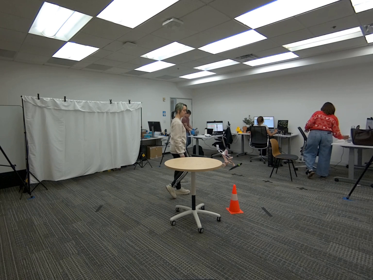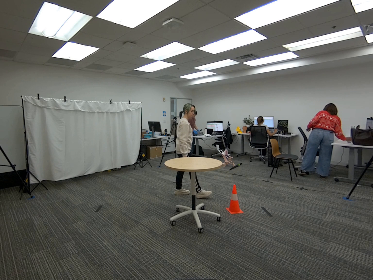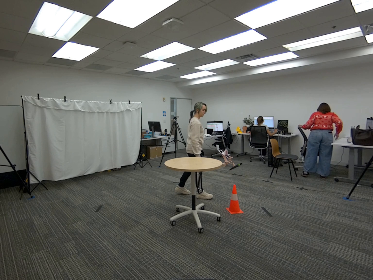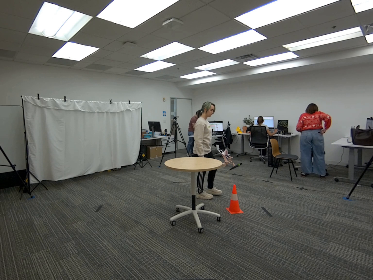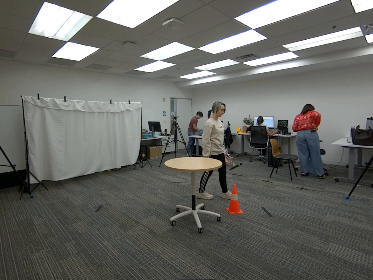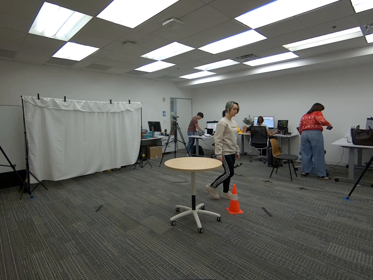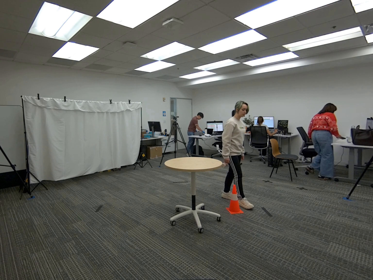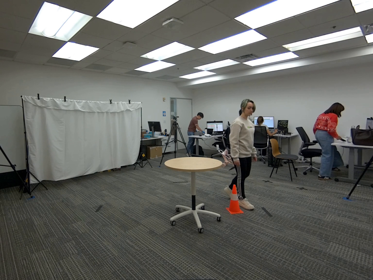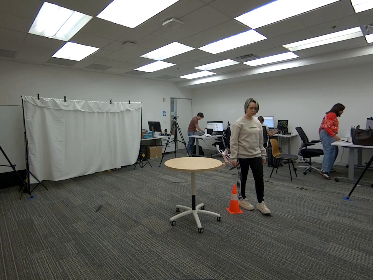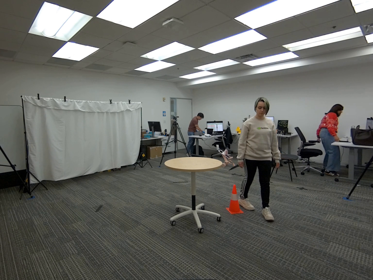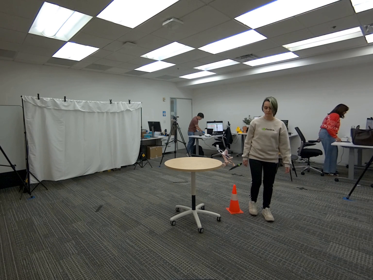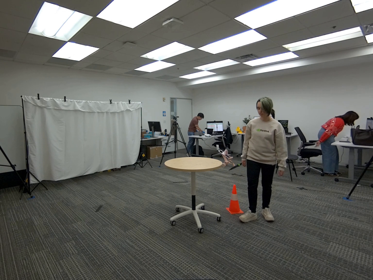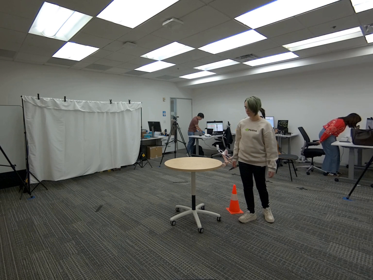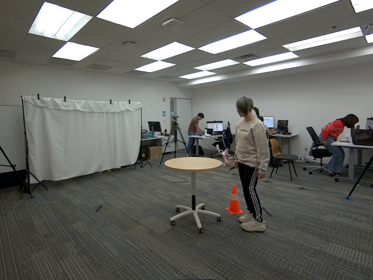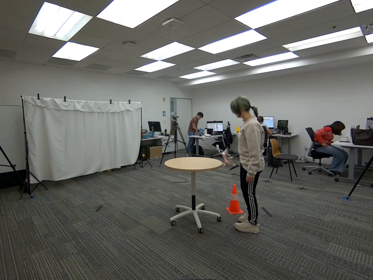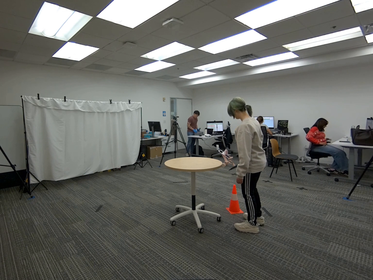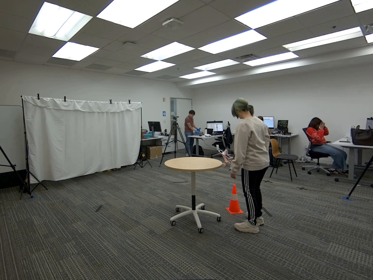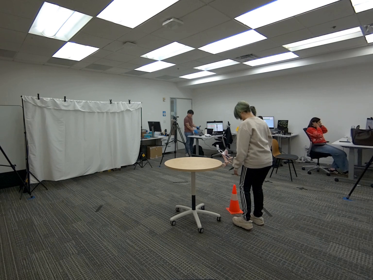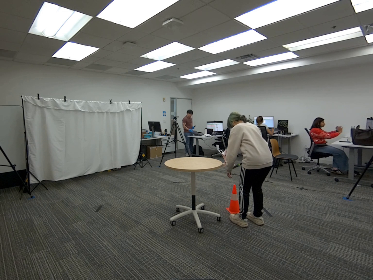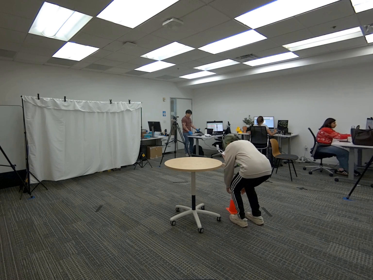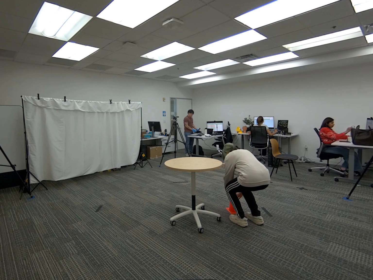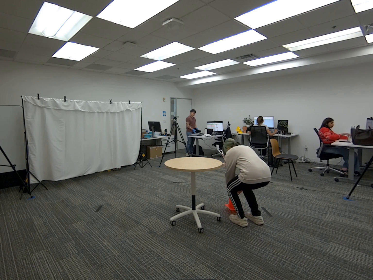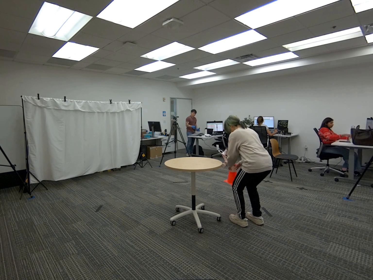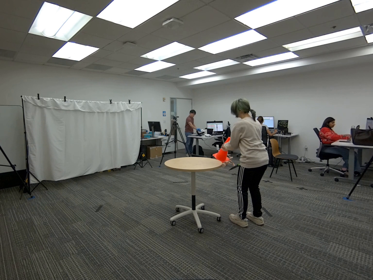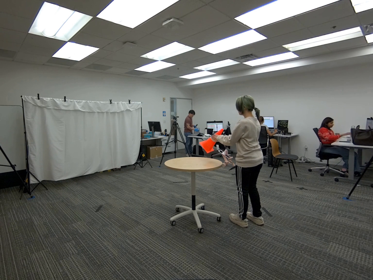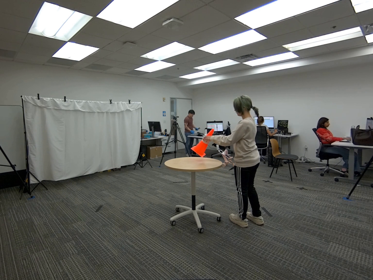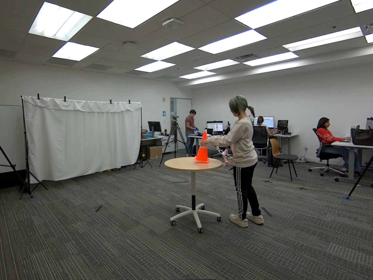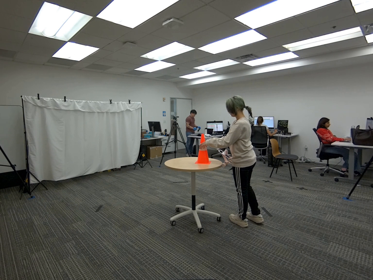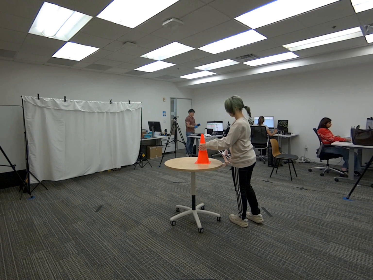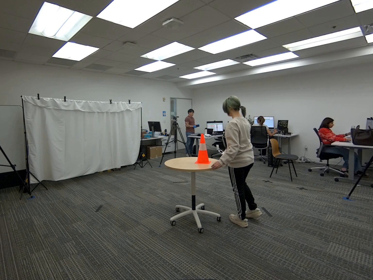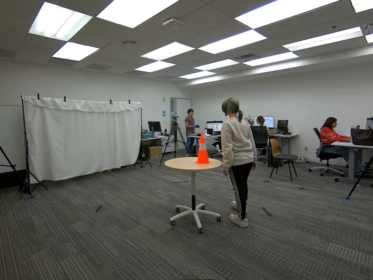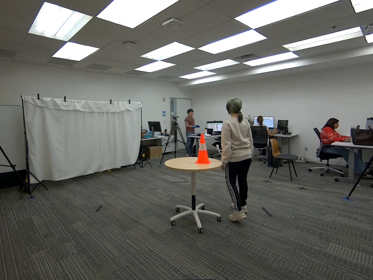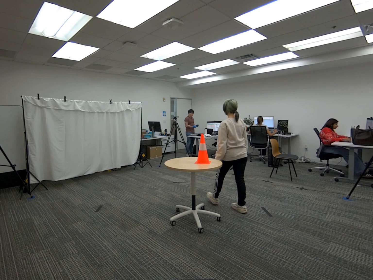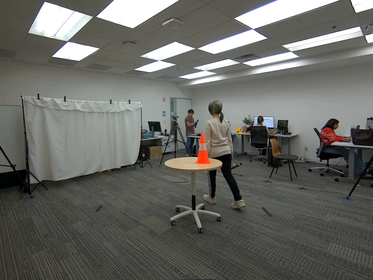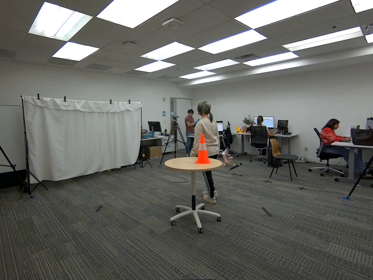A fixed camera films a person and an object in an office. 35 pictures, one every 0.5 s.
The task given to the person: Walk over to the traffic cone on the ground, pick up the cone with both hands and place it on the round table.
